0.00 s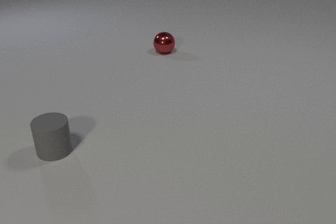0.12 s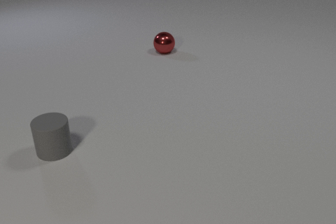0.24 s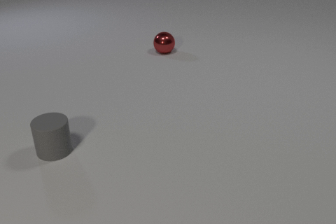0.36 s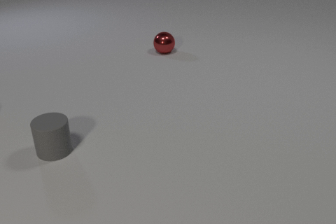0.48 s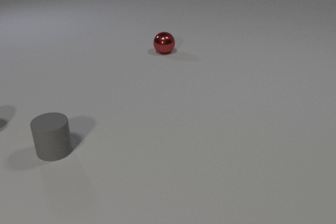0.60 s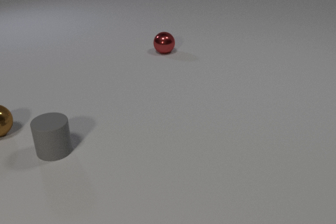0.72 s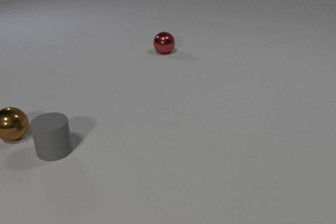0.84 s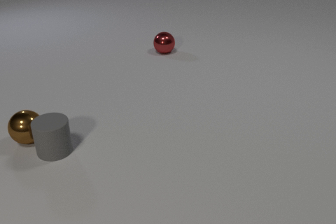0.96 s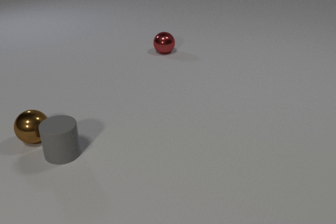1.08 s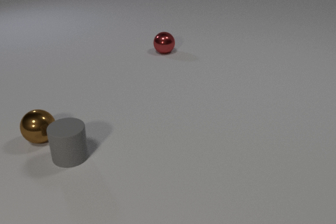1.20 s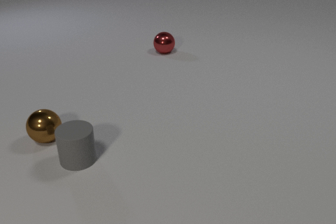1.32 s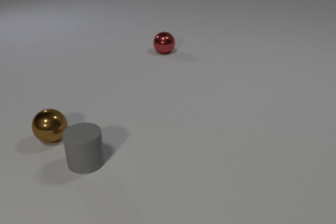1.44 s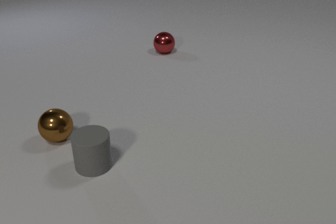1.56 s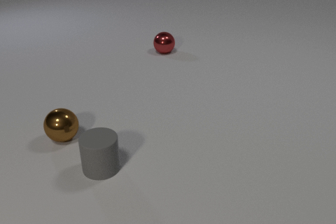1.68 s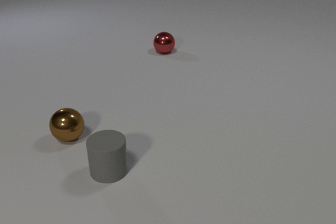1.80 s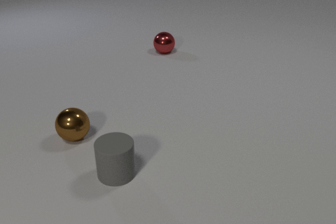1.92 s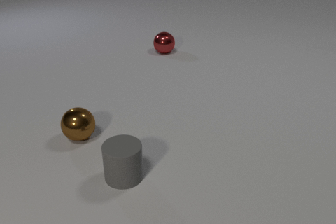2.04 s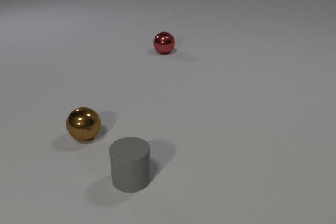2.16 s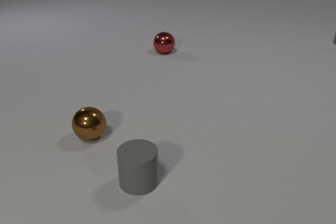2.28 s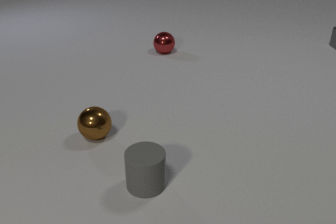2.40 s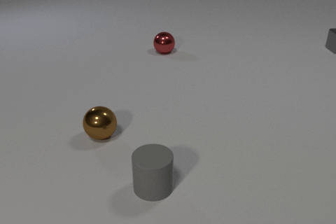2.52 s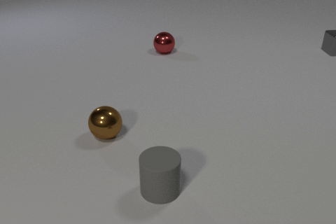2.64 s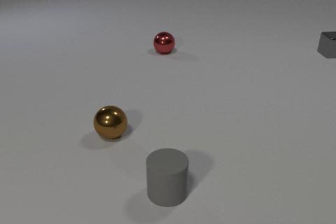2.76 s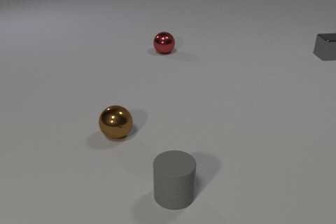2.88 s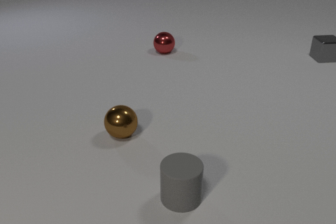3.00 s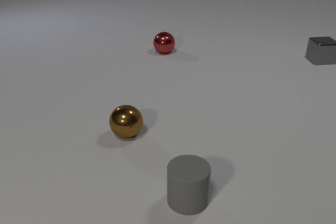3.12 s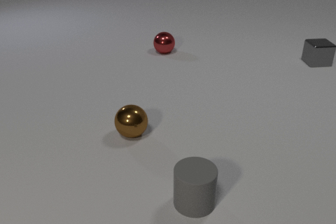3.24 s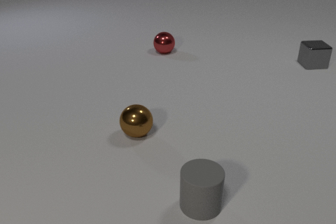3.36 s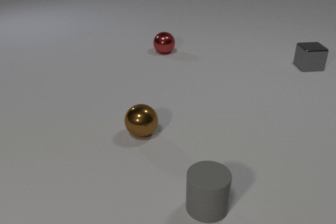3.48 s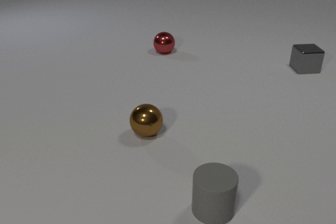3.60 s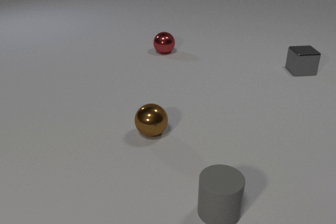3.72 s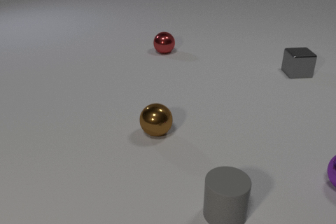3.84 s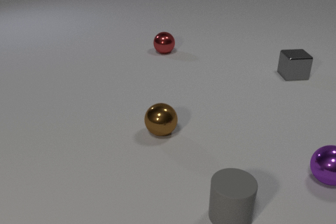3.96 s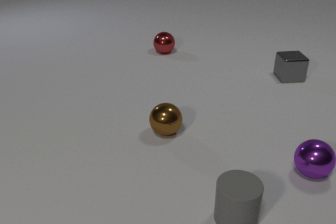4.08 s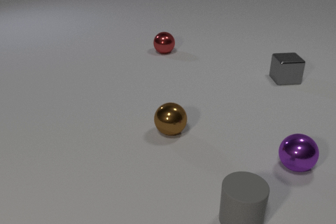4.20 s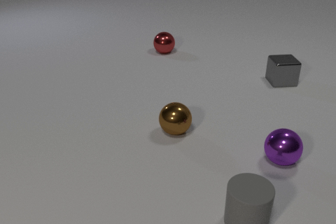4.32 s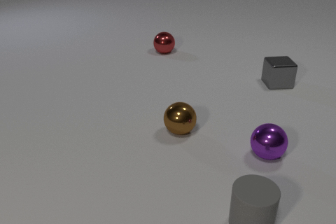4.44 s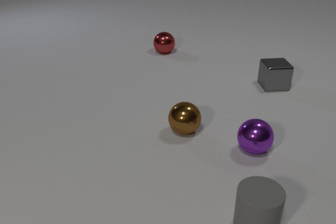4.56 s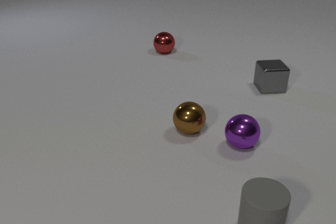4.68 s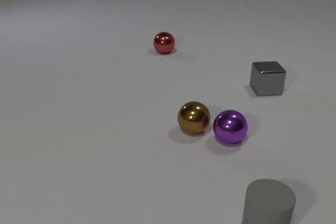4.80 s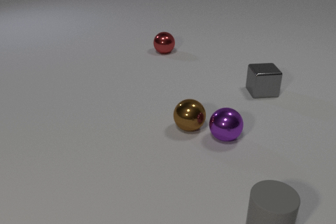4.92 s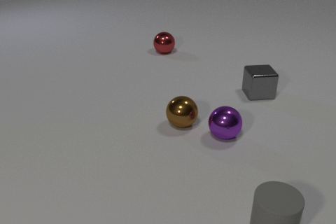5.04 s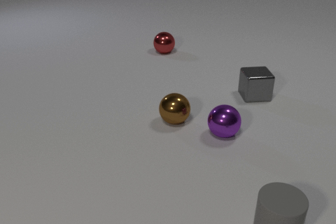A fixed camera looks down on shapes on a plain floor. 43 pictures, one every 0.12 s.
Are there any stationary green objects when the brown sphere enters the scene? no.
What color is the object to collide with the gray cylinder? brown.
Are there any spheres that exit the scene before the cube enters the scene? no.
0.00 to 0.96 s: The brown metal sphere comes in at the left edge, rolls to the right and toward the camera. The gray rubber cylinder slides to the right and toward the camera. The brown metal sphere and the gray rubber cylinder collide.
0.96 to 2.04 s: The brown metal sphere rolls to the right. The gray rubber cylinder slides to the right and toward the camera.
2.04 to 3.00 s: The brown metal sphere rolls to the right. The gray rubber cylinder slides to the right and toward the camera. The gray metal cube comes in at the right edge, slides toward the camera and to the left.
3.00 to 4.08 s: The brown metal sphere rolls to the right. The gray rubber cylinder slides to the right. The purple metal sphere comes in at the right edge, rolls to the left. The gray metal cube slides toward the camera and to the left.
4.08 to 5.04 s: The brown metal sphere rolls away from the camera. The gray rubber cylinder slides to the right. The purple metal sphere rolls to the left and away from the camera. The gray metal cube slides toward the camera and to the left. The brown metal sphere and the purple metal sphere collide.
